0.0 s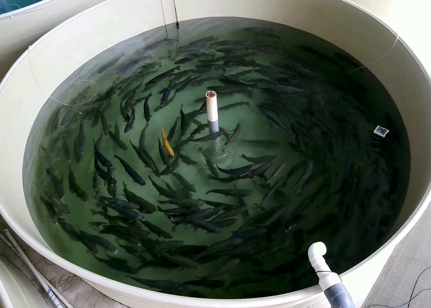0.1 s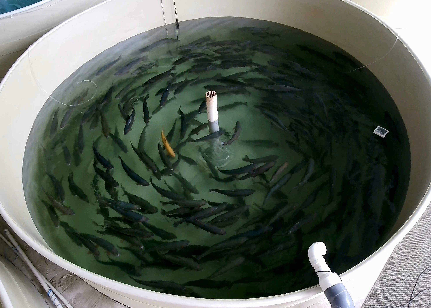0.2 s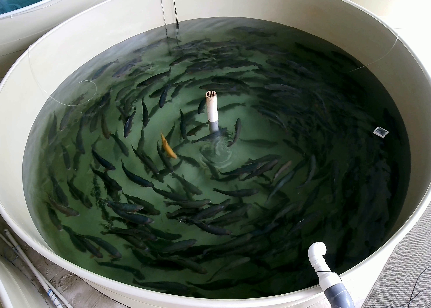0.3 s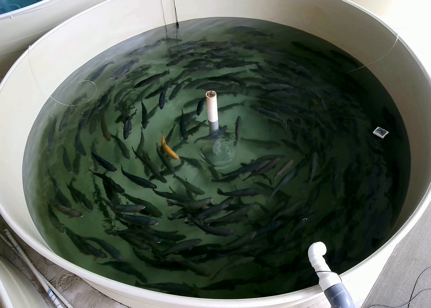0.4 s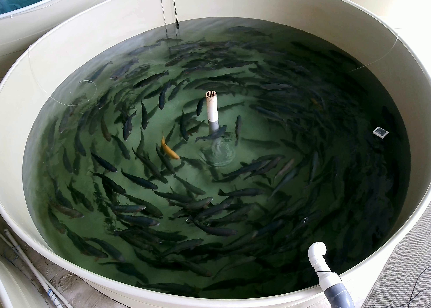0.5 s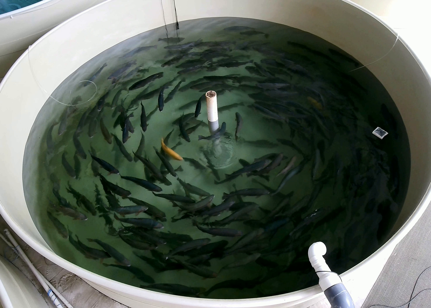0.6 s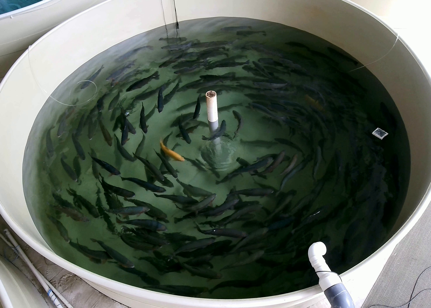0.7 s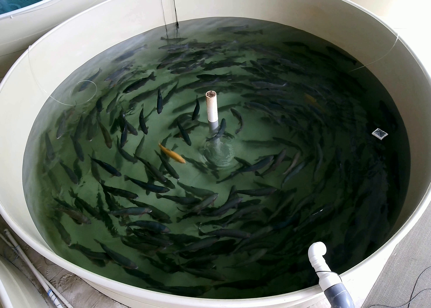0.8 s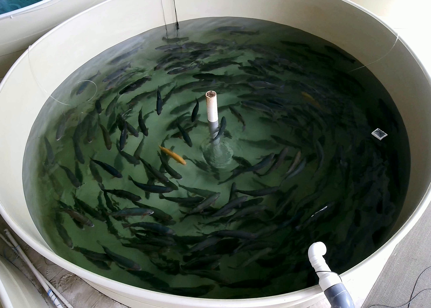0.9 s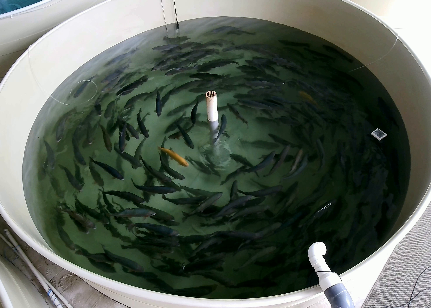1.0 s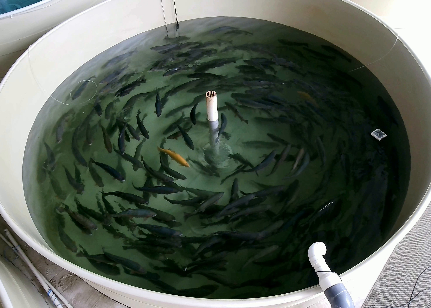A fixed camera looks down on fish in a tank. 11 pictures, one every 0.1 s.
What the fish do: Normal cruising.
